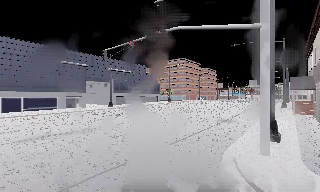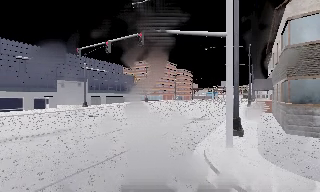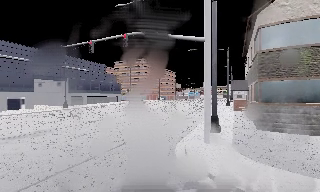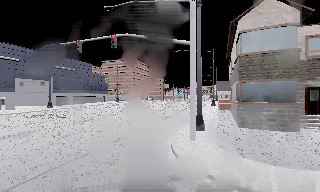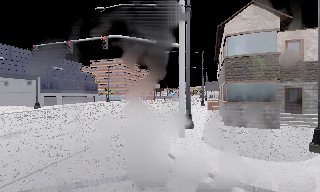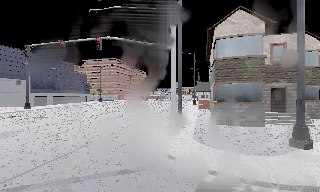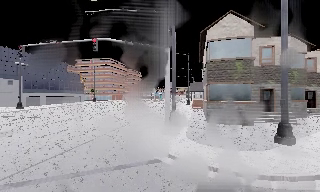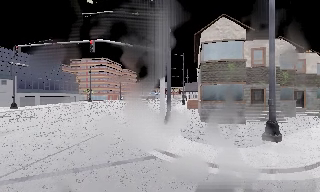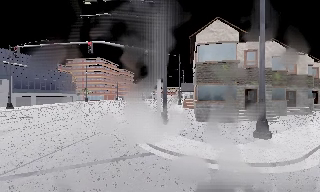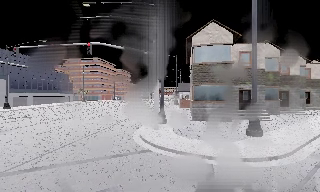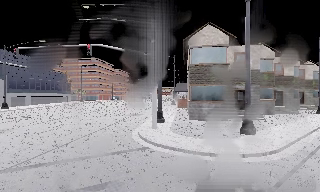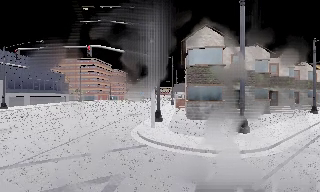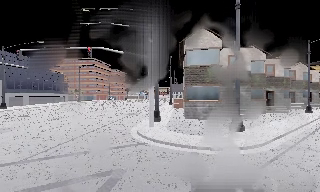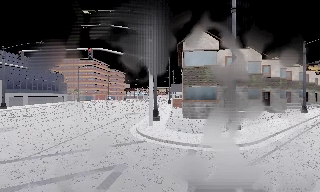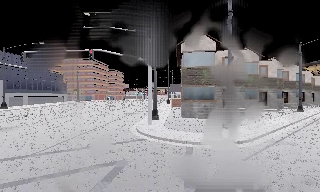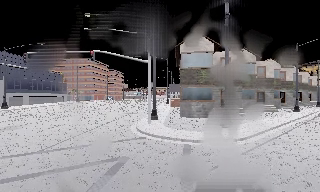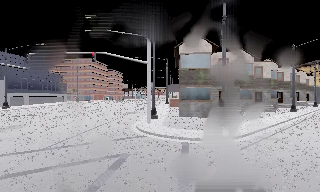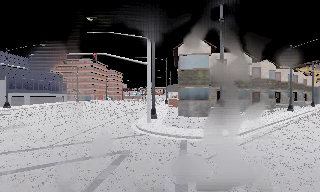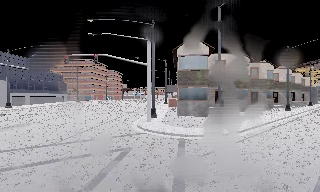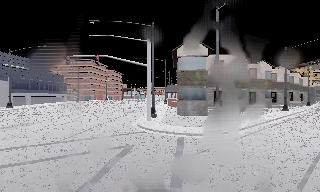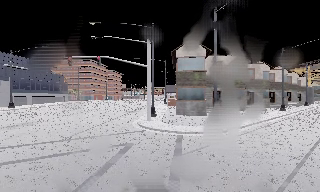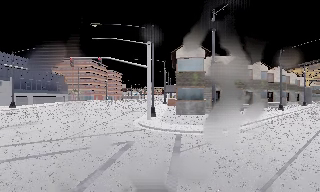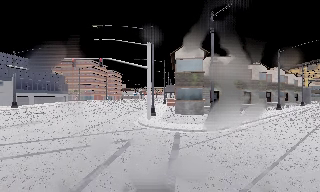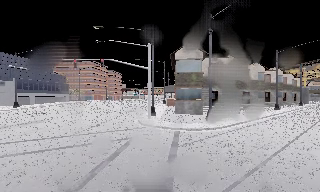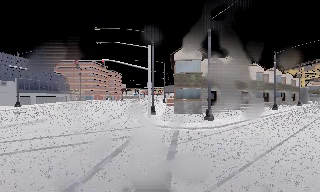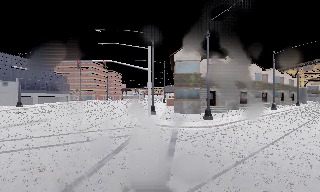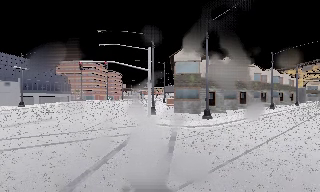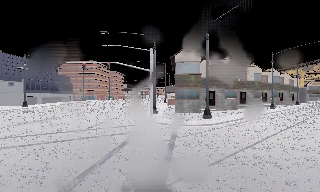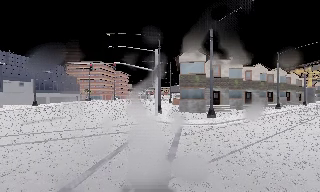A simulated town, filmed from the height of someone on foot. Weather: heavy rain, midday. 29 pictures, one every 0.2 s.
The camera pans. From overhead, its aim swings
clockwise.
The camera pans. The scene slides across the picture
to the left.
0.0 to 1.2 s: The scene slides to the left, as the camera pans about 25 degrees to its right. It travels backward, about 2.5 m, so what stands in front gets smaller.
1.2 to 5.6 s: The camera travels backward, about 9 m, so what stands in front gets smaller.
The film runs backward here.
